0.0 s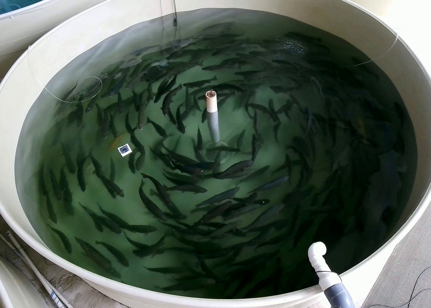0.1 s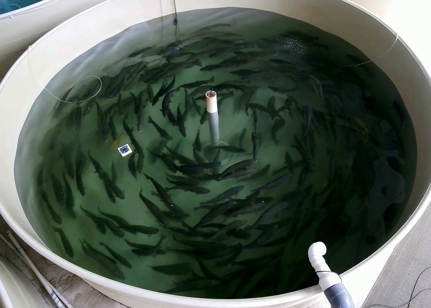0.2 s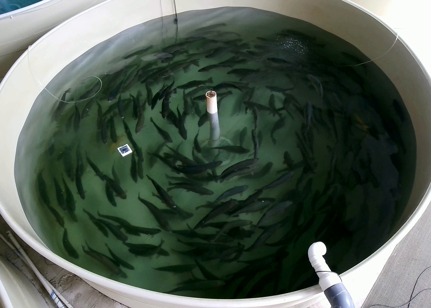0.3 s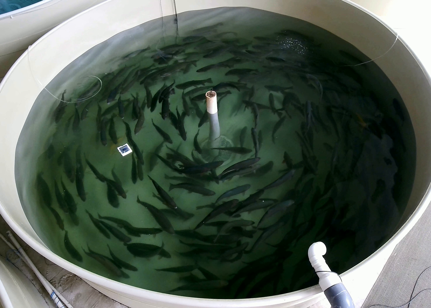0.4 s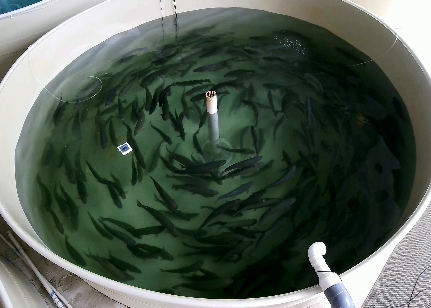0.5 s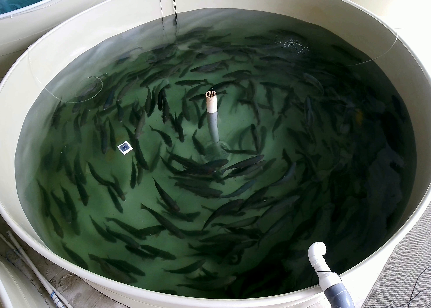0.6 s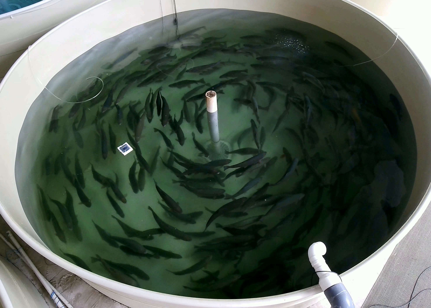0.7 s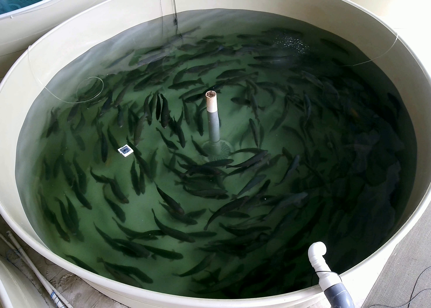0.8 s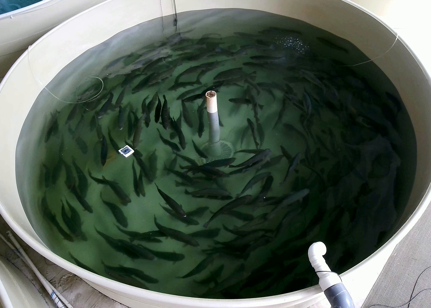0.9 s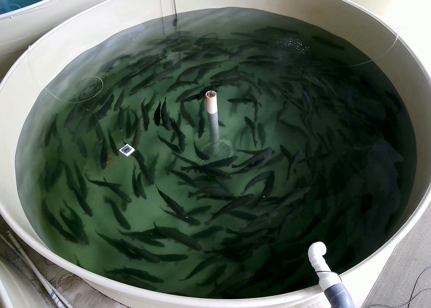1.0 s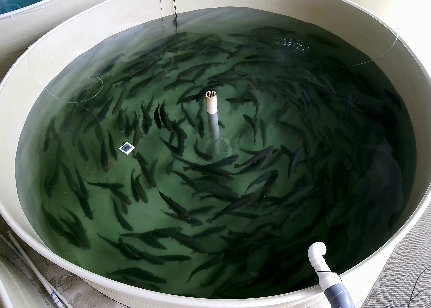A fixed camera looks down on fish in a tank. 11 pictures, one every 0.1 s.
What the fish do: Normal cruising.
